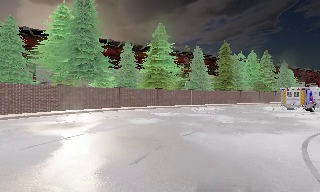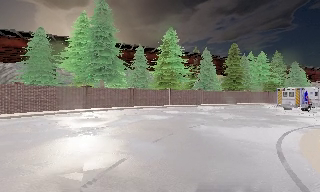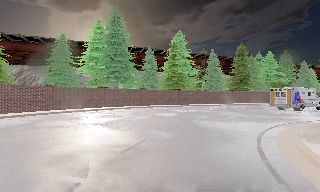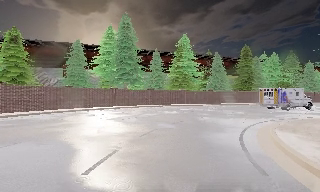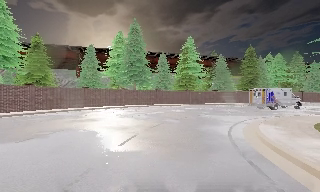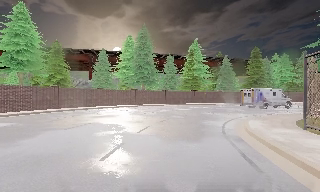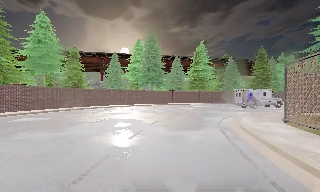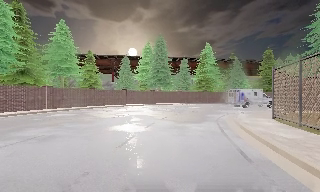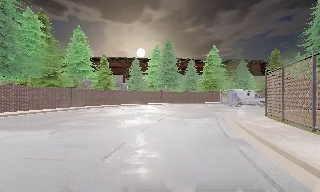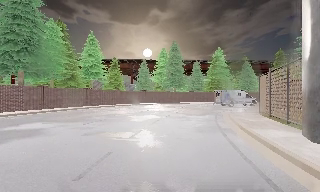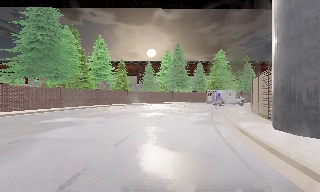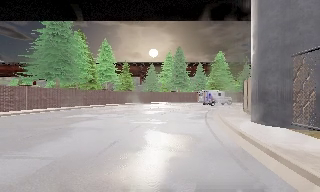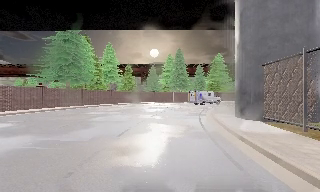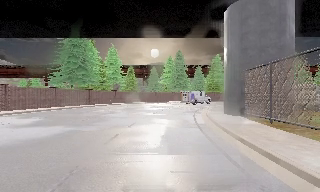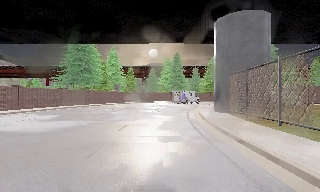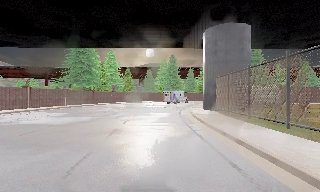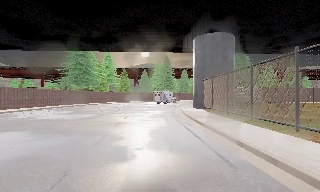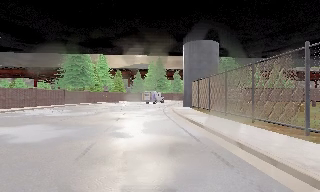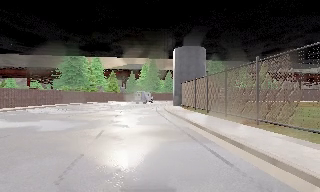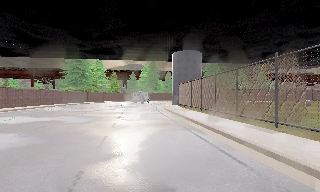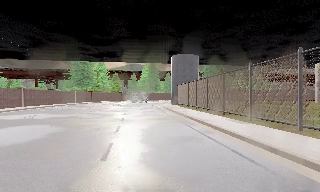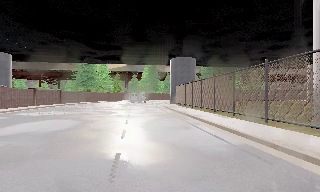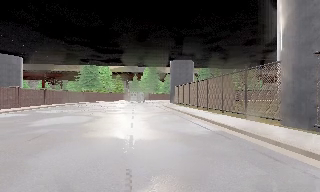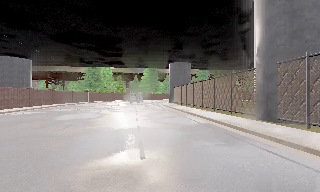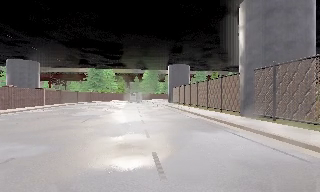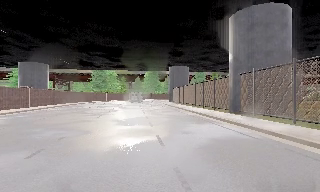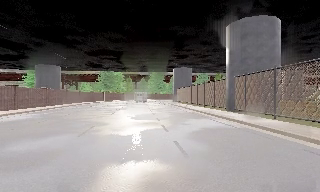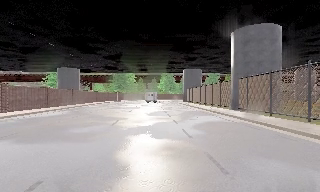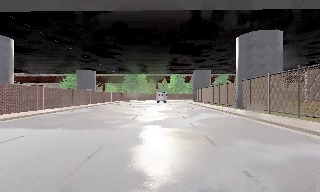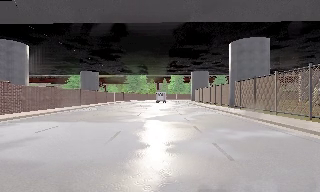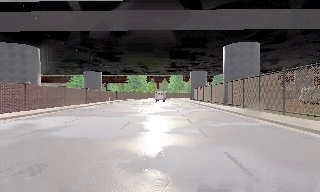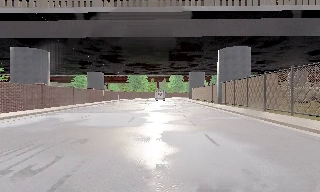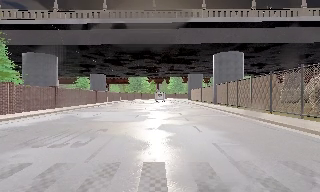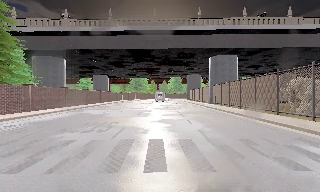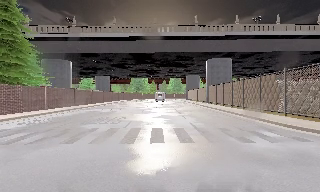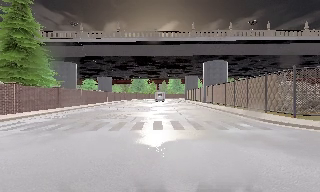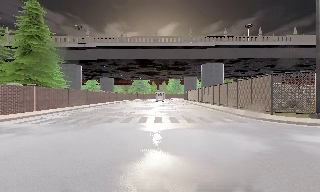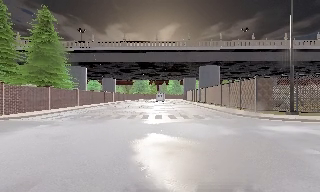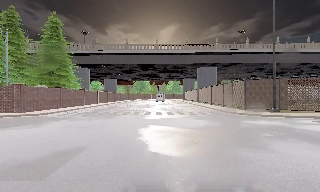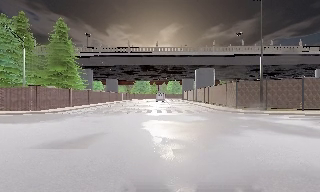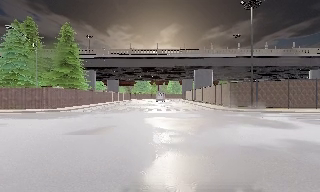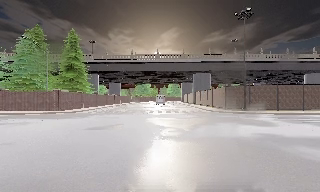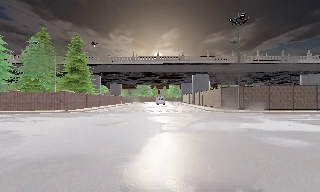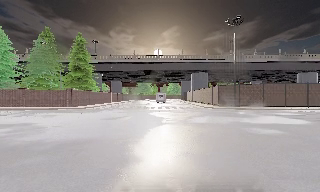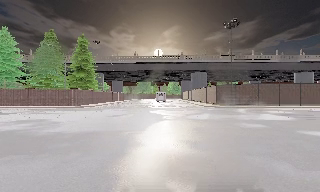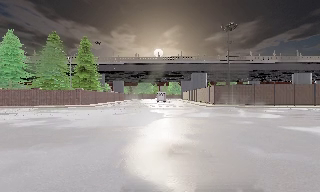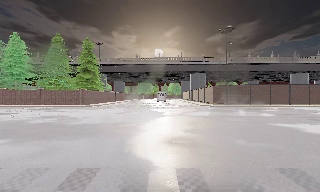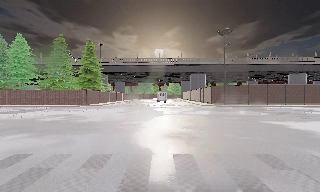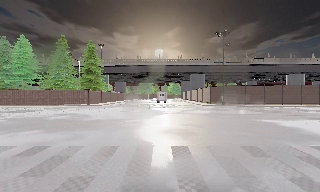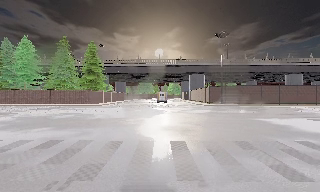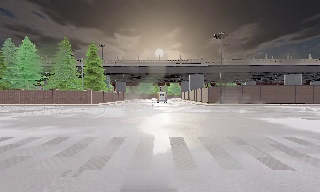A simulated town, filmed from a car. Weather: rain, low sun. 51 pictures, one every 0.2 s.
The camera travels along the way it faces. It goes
backward.
0.0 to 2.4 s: The camera swings to its left by about 25 degrees, and the scene slides to the right. It travels backward, about 20 m, so what stands in front gets smaller.
2.4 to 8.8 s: The camera travels backward, about 60 m, so what stands in front gets smaller.
8.8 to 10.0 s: The camera travels backward, about 4.5 m, so what stands in front gets smaller. It loses speed.
The film runs backward here.
